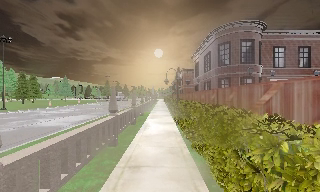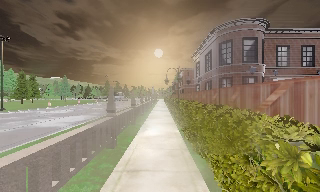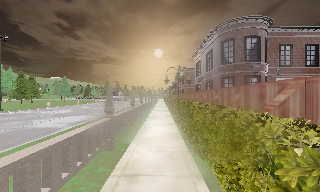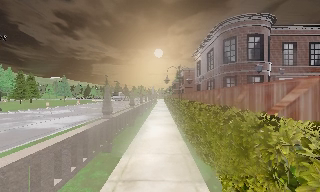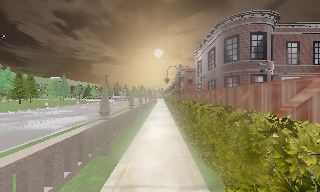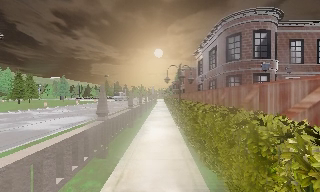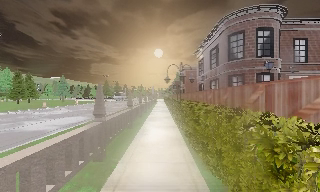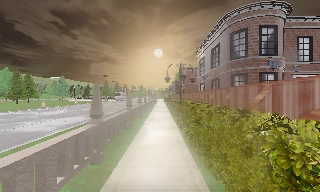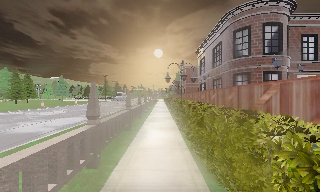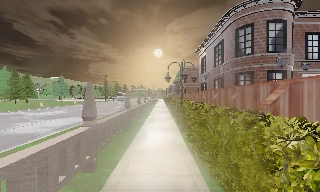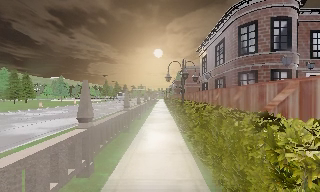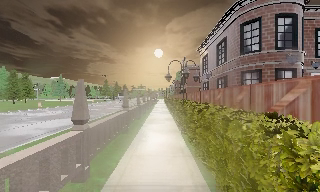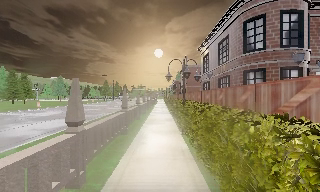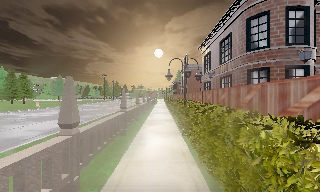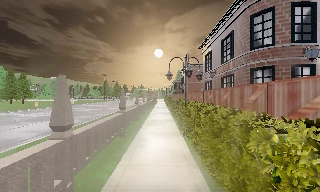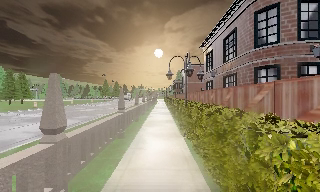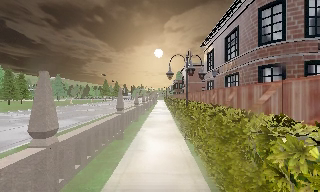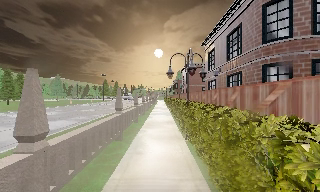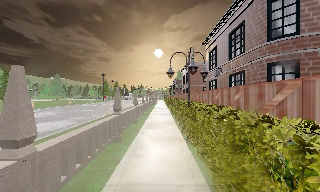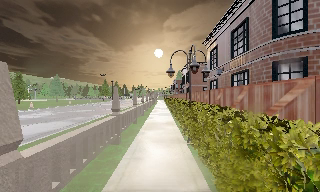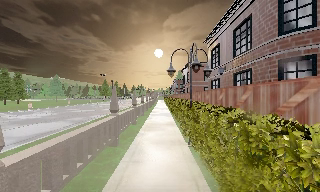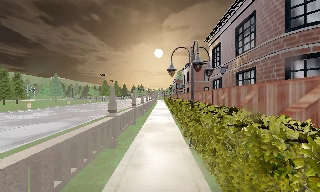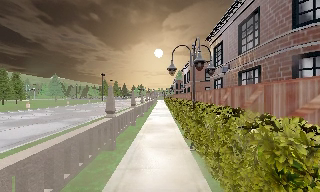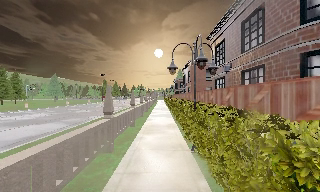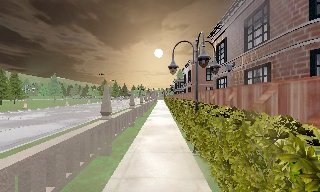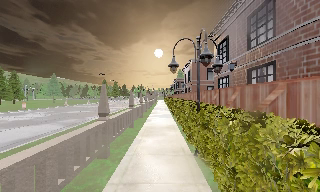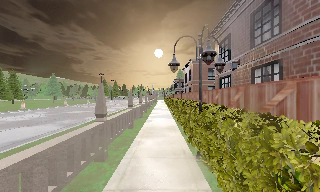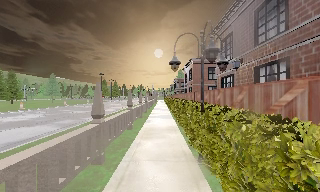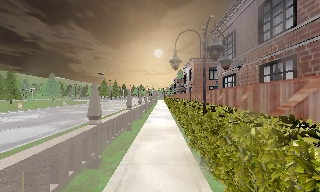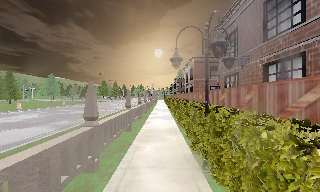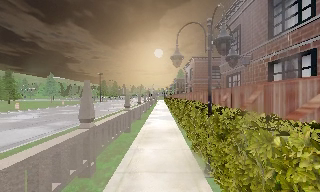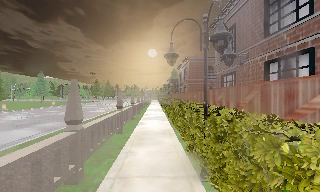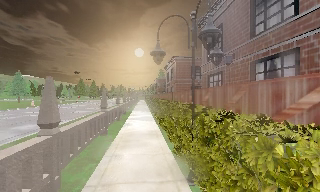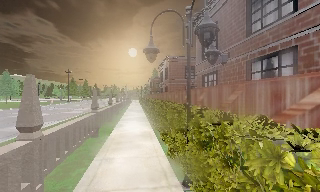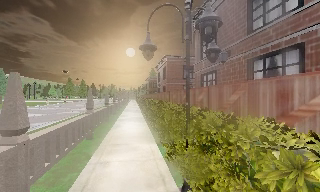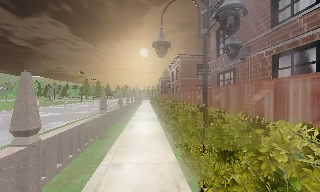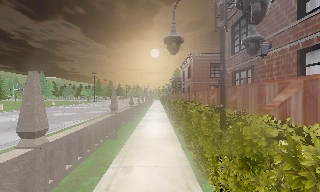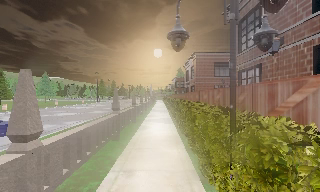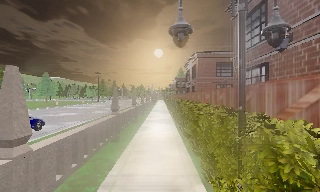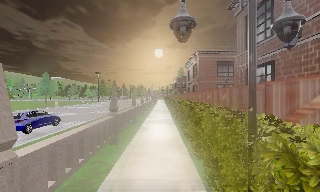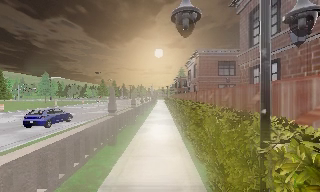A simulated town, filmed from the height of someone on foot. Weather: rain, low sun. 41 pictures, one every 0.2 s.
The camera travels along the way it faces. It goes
forward.
0.0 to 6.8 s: The camera travels forward, about 9 m, so what stands in front looms larger.
6.8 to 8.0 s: The camera swings to its left by about 10 degrees, and the scene slides to the right. It travels forward, about 1.5 m, so what stands in front looms larger.
The film runs forward here.
